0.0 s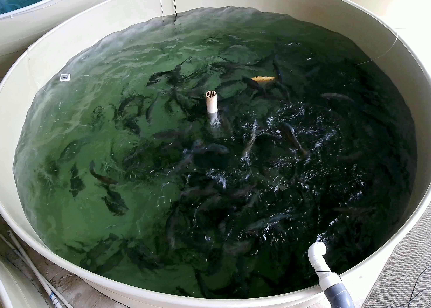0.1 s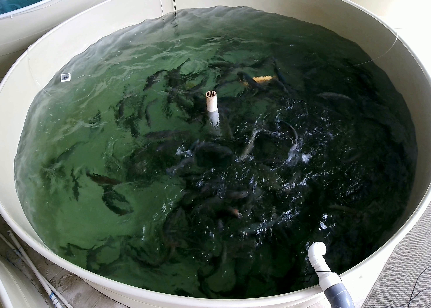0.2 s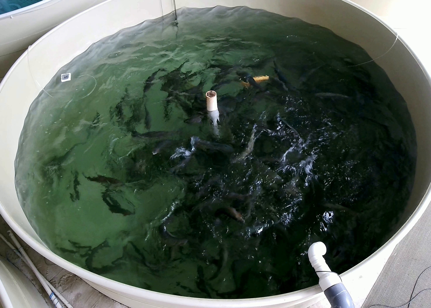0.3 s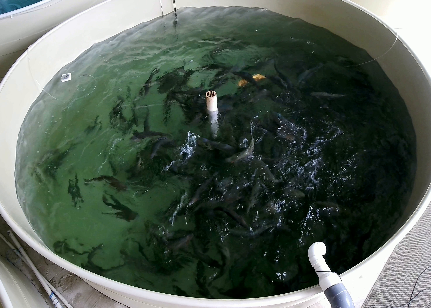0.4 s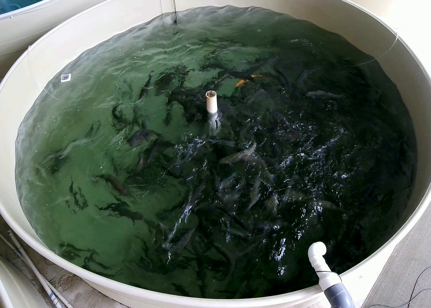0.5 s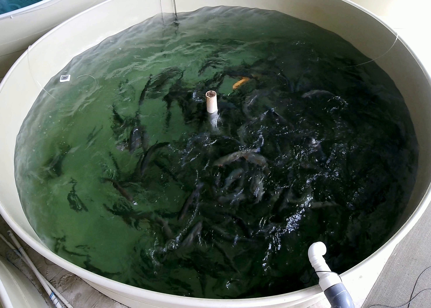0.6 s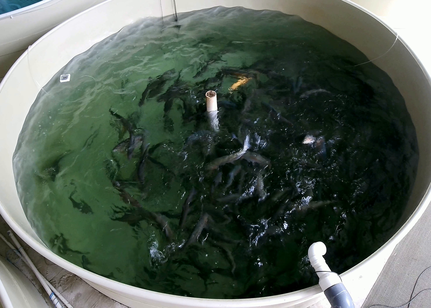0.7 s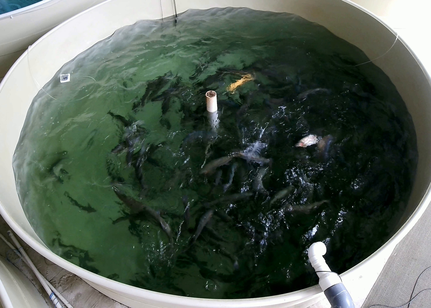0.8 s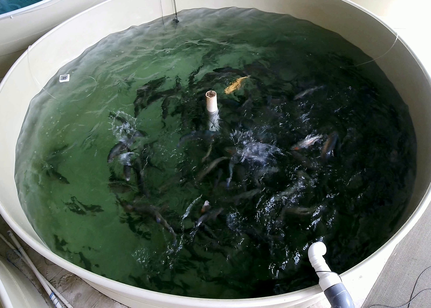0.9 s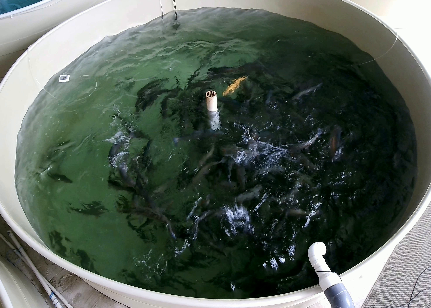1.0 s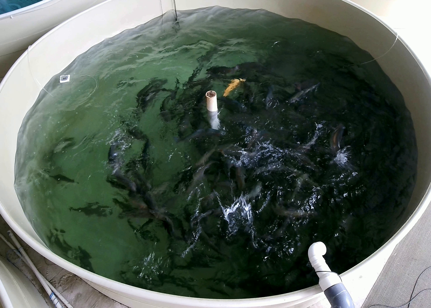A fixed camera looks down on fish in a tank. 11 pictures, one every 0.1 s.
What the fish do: Strong feeding.
